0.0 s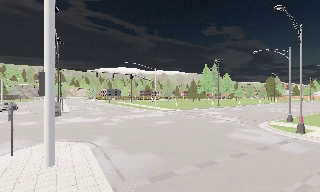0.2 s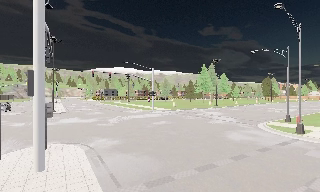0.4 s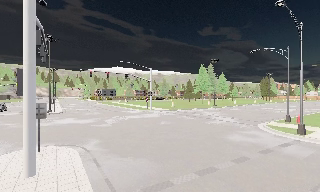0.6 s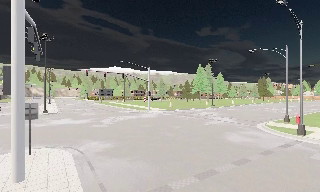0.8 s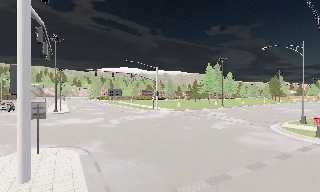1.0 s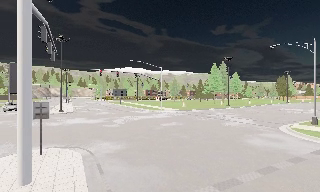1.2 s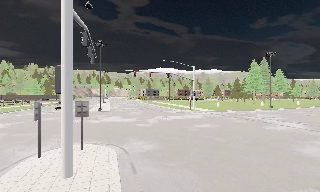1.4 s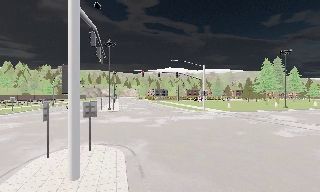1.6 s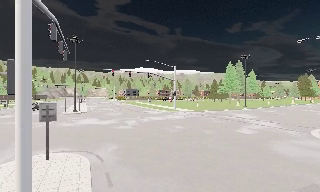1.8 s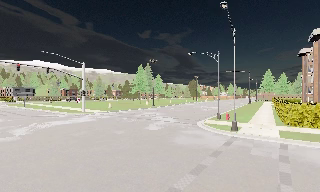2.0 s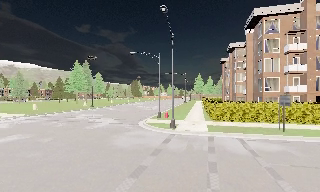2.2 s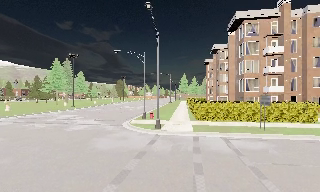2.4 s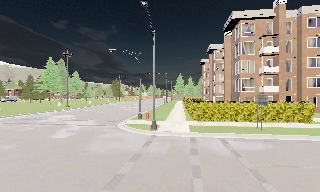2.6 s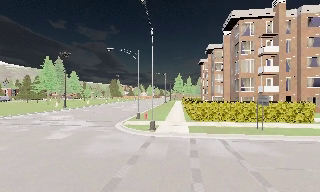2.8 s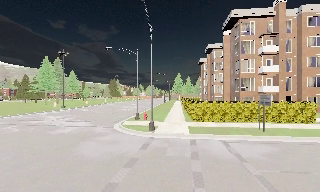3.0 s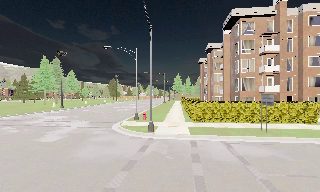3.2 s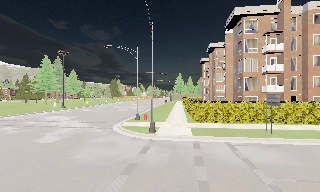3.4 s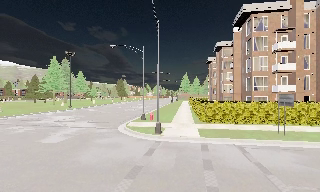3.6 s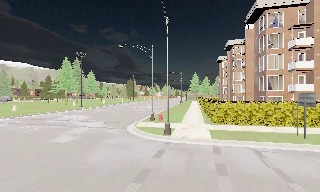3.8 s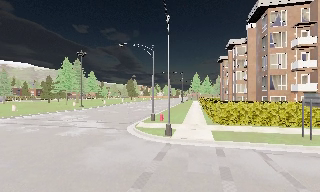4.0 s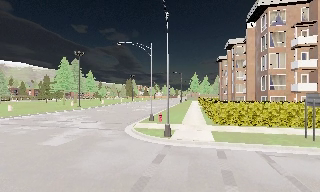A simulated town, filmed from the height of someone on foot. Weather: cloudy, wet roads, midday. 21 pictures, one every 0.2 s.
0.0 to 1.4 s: The camera pans to its left, which is counterclockwise from overhead, by about 15 degrees. It travels forward, about 2 m, so what stands in front looms larger.
1.4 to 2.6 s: The scene slides to the left, as the camera pans about 70 degrees to its right. It travels forward, about 1.5 m.
2.6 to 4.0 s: The camera travels forward, about 2 m, so what stands in front looms larger.
The film runs forward here.
